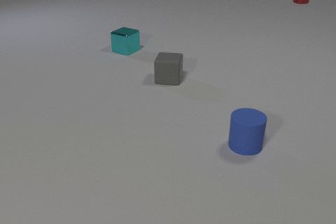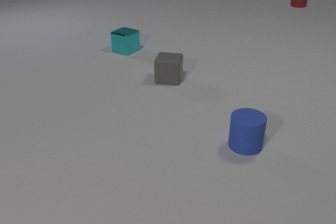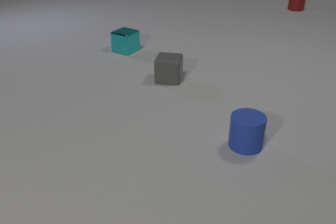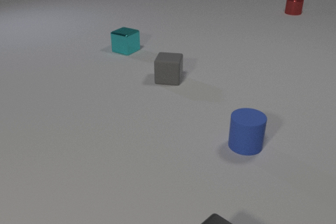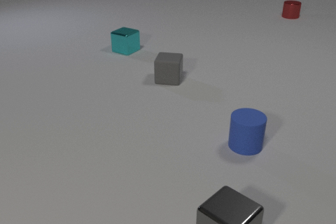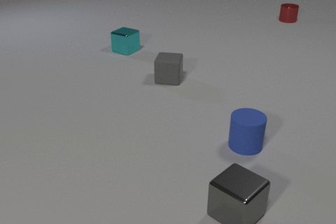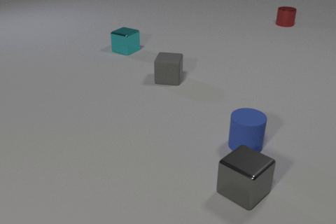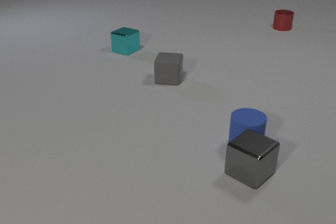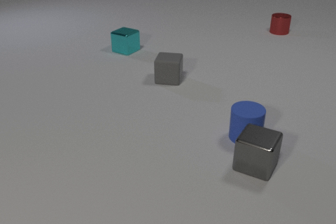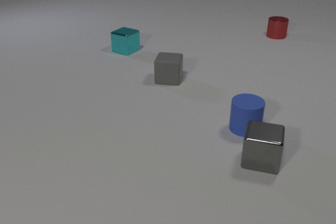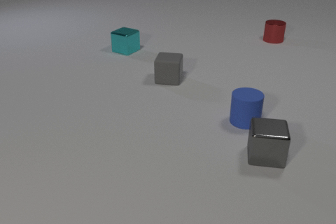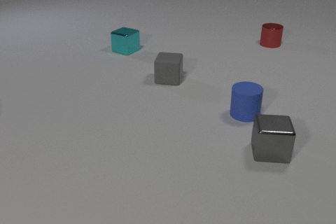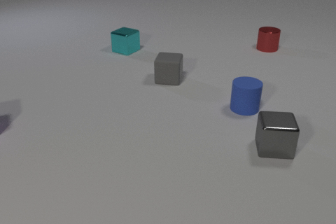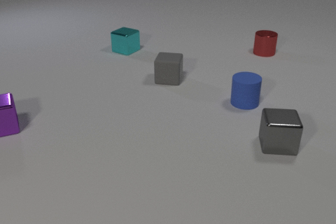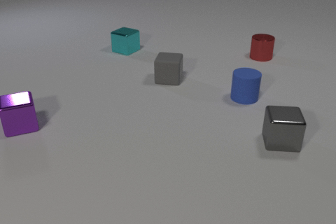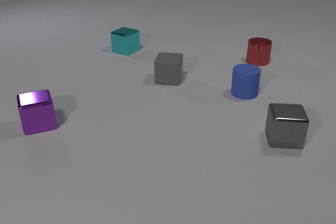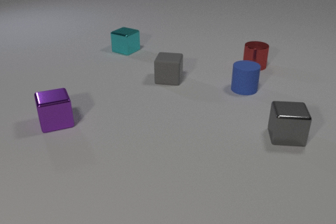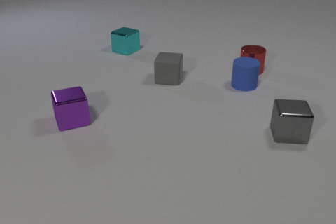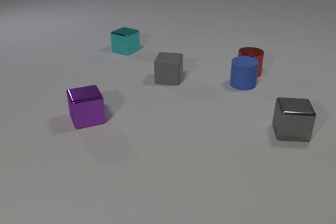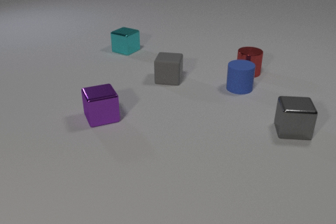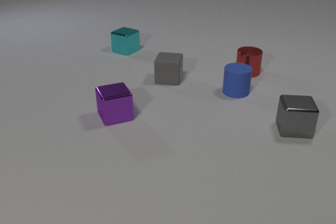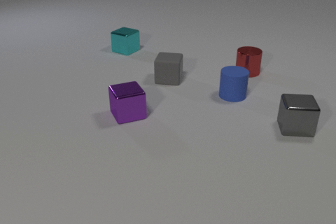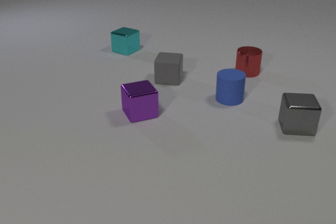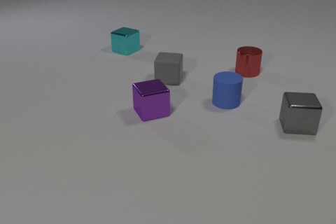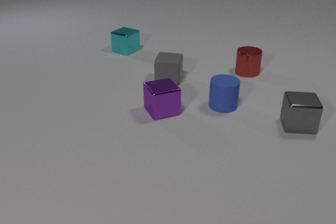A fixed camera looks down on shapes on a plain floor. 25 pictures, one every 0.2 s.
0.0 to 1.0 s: The gray metal cube comes in at the bottom edge, slides away from the camera. The red metal cylinder slides toward the camera.
1.0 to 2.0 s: The gray metal cube slides away from the camera, spins so that its near face slides to the right, counterclockwise seen from above. The blue rubber cylinder slides away from the camera. The red metal cylinder slides toward the camera. The gray metal cube and the blue rubber cylinder collide.
2.0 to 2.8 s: The gray metal cube slides away from the camera and to the right. The blue rubber cylinder slides away from the camera. The red metal cylinder slides toward the camera. The purple metal cube comes in at the left edge, slides to the right.
2.8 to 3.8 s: The gray metal cube slides away from the camera and to the right. The blue rubber cylinder slides away from the camera. The red metal cylinder slides toward the camera. The purple metal cube slides to the right. The blue rubber cylinder and the red metal cylinder collide.
3.8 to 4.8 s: The gray metal cube slides away from the camera. The blue rubber cylinder slides toward the camera. The purple metal cube slides to the right.
What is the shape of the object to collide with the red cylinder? cylinder.
Are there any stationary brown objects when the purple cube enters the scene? no.
What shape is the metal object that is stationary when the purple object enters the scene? cube.
